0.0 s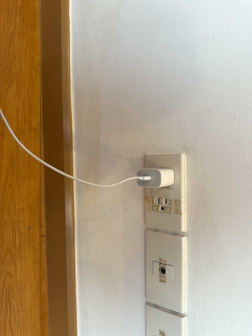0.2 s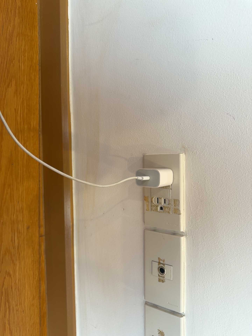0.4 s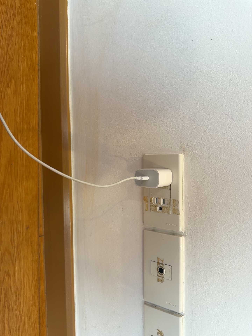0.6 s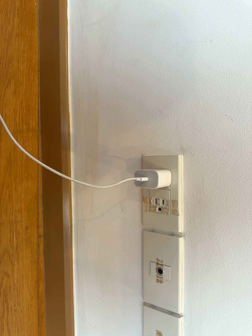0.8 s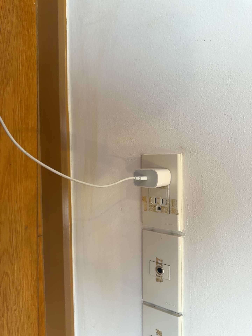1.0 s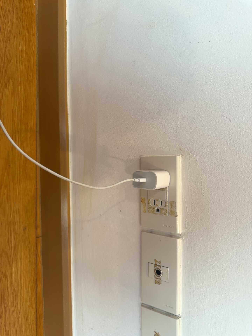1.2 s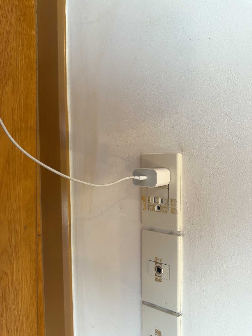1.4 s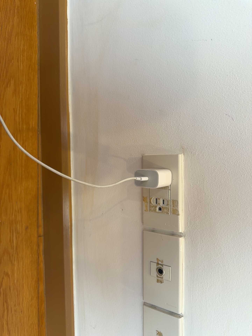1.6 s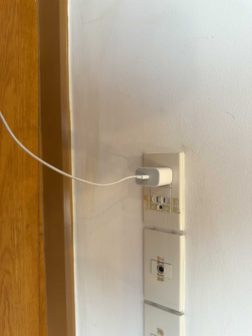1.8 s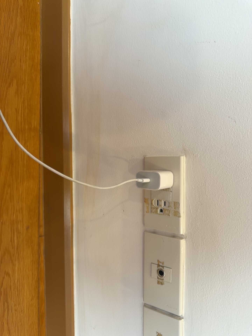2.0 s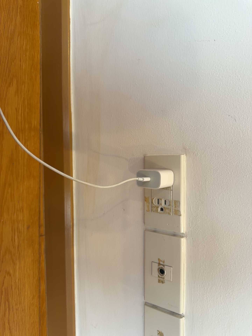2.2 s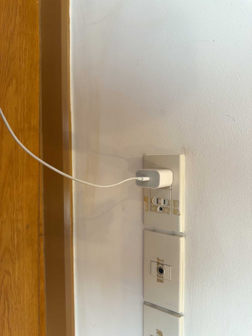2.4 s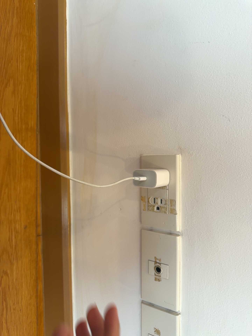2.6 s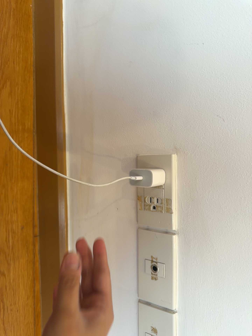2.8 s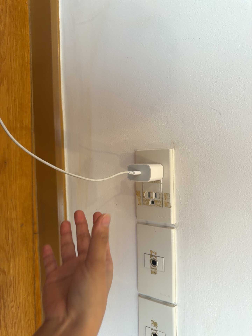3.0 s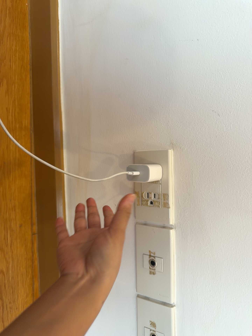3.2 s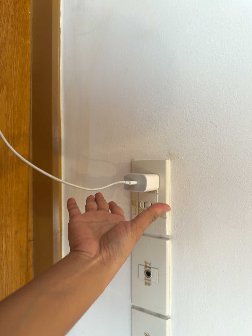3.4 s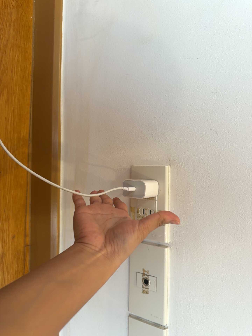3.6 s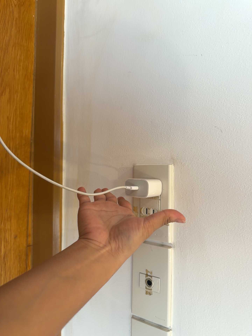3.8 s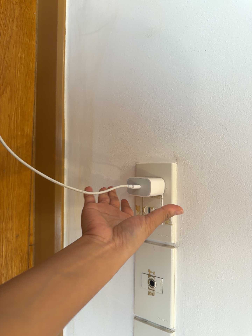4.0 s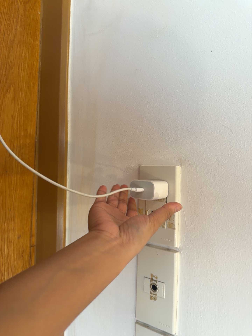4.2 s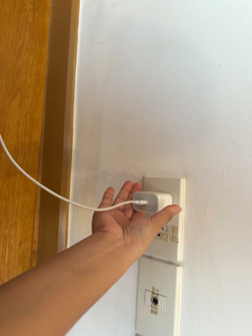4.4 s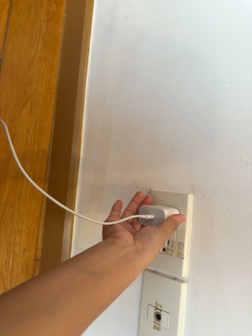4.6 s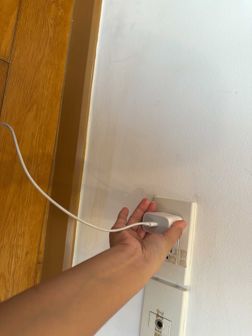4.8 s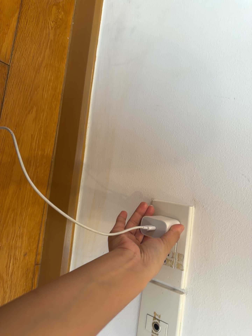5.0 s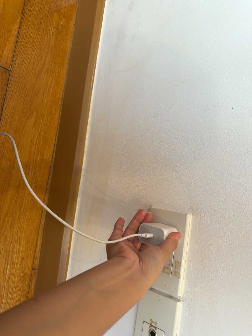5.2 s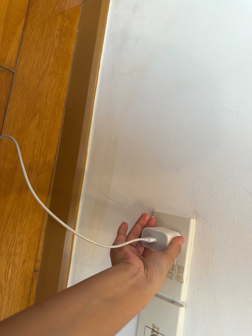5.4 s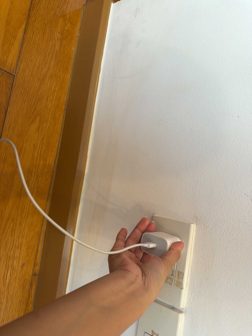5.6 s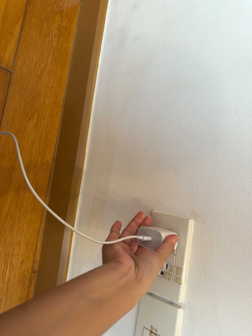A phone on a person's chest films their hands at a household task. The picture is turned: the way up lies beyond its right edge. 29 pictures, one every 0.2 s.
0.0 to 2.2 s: The camera keeps its place and its aim.
2.2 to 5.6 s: The camera rolls about its line of sight by about 10 degrees, and the scene rotates clockwise.
The film runs backward here.
